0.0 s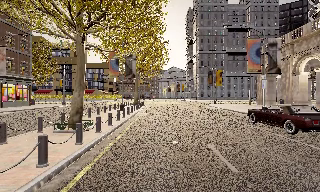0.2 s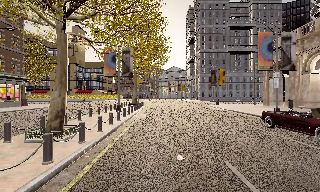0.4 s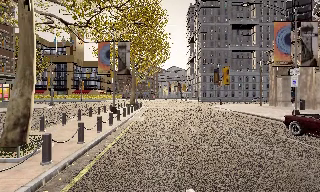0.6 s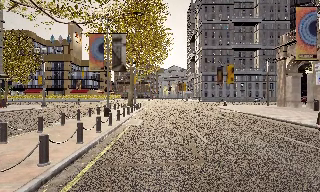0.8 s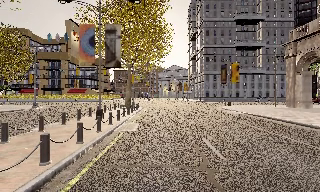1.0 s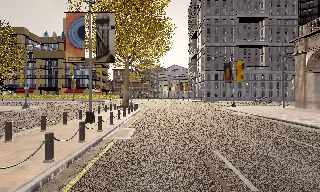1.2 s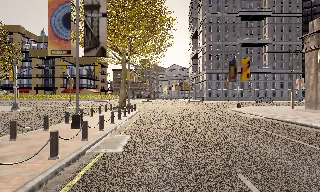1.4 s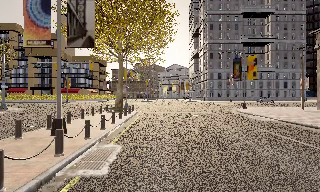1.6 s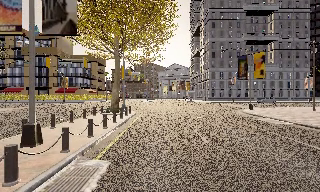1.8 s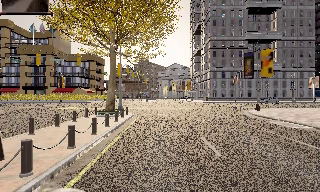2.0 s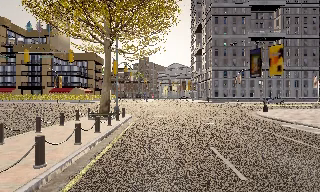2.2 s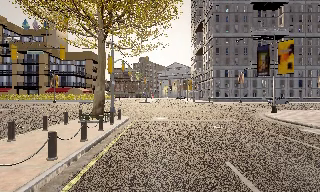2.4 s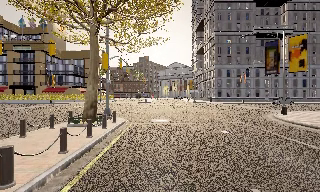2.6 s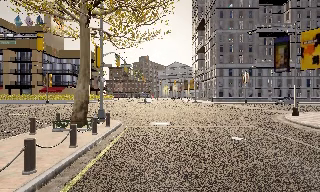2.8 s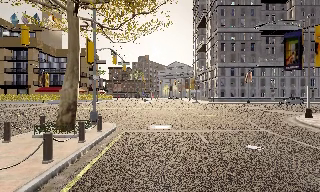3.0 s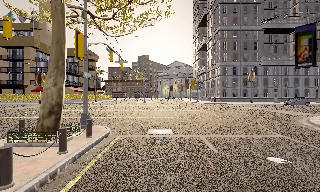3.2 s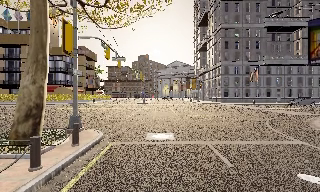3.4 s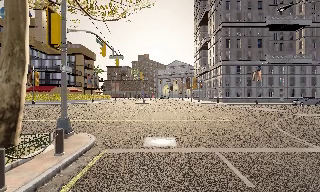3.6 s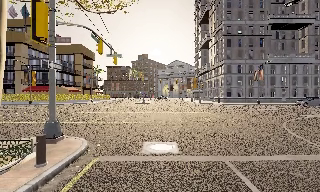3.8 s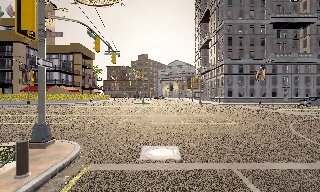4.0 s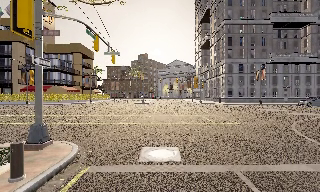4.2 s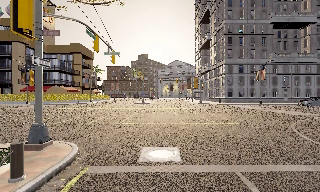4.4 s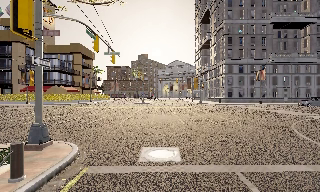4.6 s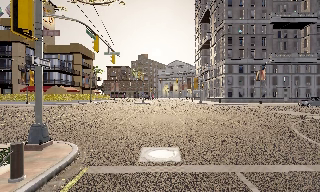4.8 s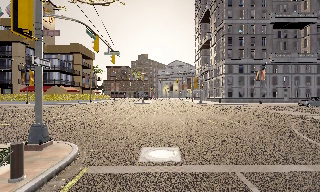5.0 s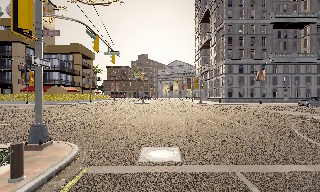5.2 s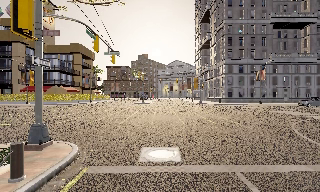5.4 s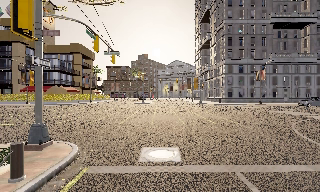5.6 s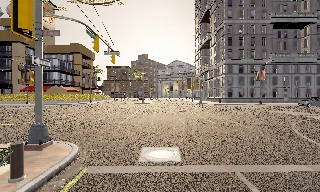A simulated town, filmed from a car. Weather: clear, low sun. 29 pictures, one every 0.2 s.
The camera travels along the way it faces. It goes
forward.
0.0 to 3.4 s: The camera travels forward, about 20 m, so what stands in front looms larger.
3.4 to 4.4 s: The camera travels forward, about 1.5 m, so what stands in front looms larger. It loses speed.
4.4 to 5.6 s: The camera keeps its place and its aim.
The film runs forward here.
